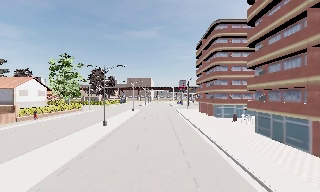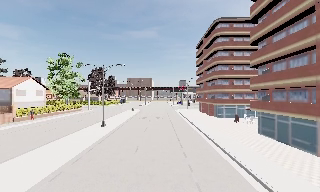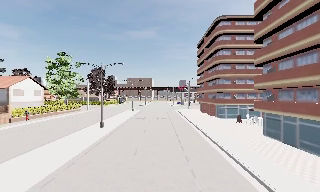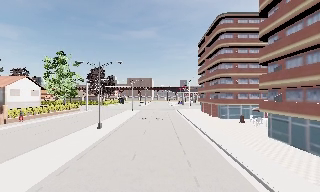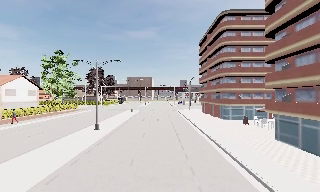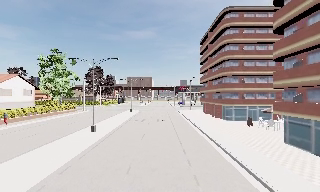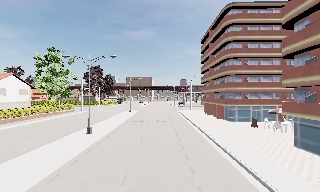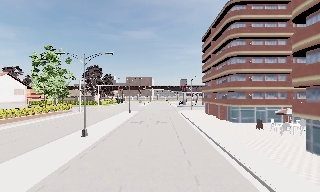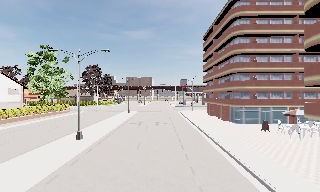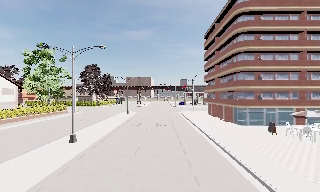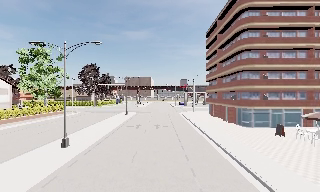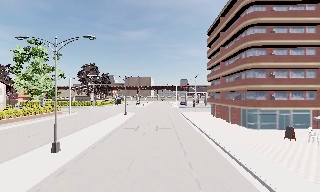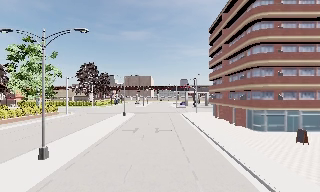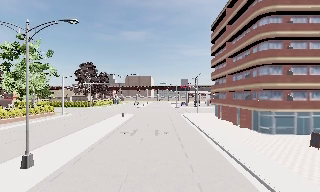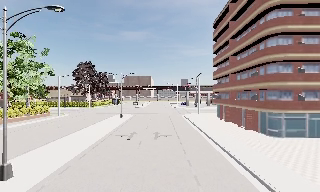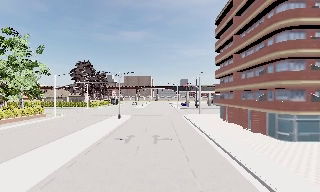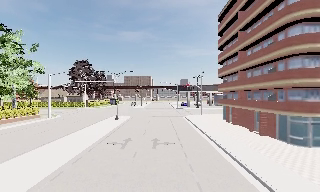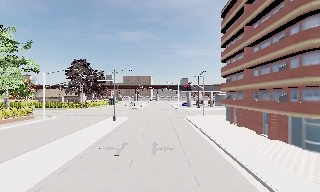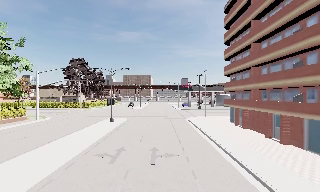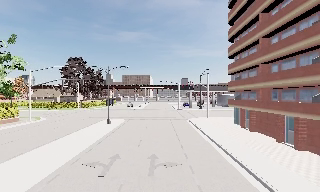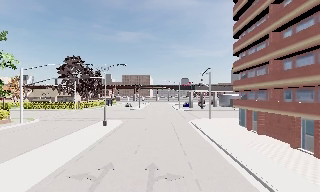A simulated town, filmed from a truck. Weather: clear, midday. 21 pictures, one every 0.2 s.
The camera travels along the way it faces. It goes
forward.
0.0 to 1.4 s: The camera travels forward, about 6 m, so what stands in front looms larger. It gains speed.
1.4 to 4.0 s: The camera travels forward, about 16 m, so what stands in front looms larger.
The film runs forward here.
